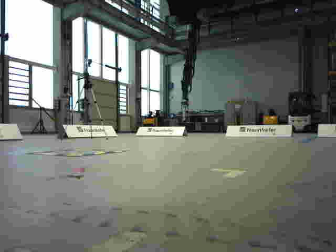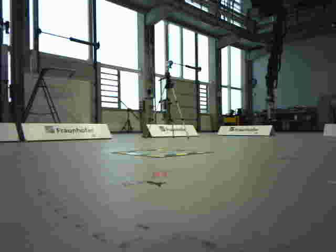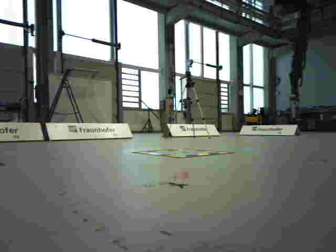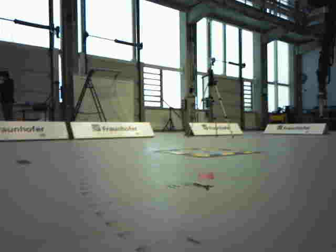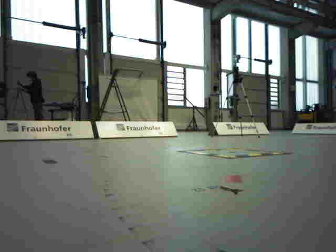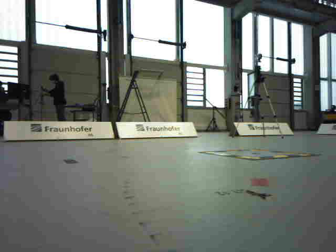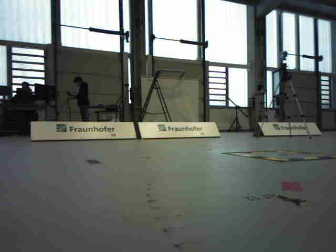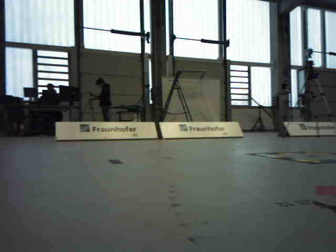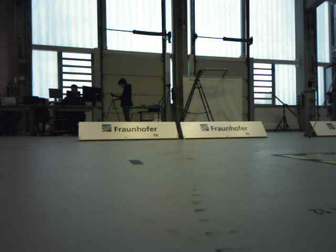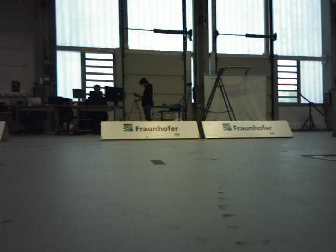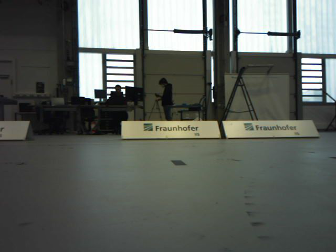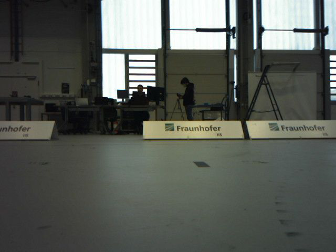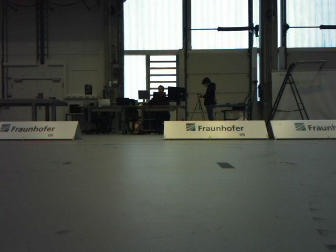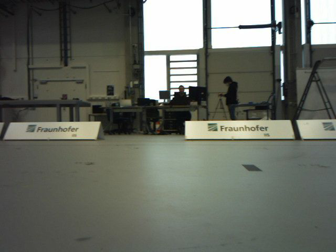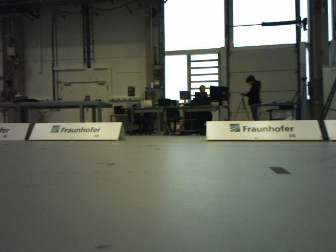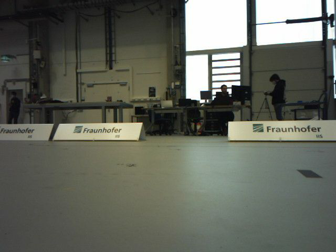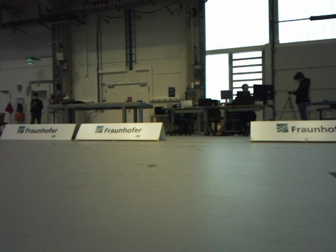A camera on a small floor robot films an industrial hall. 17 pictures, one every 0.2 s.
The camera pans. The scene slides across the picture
to the right.
The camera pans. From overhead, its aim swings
counterclockwise.
0.0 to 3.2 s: The scene slides to the right, as the camera pans about 65 degrees to its left. It travels forward, about 0.6 m.
The film runs forward here.
